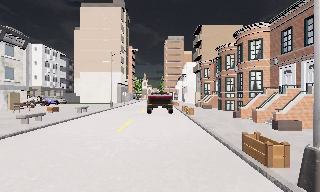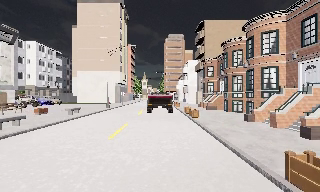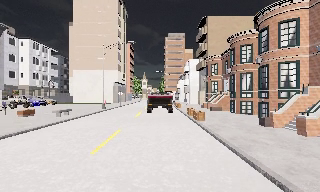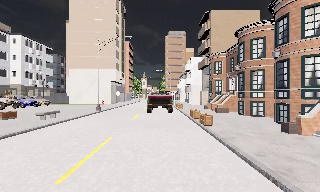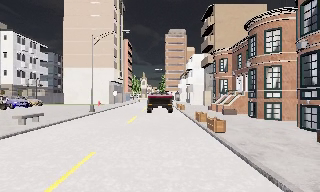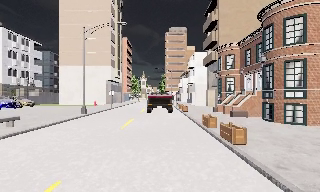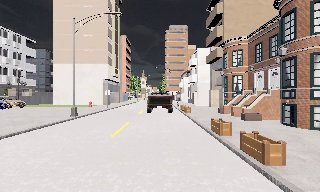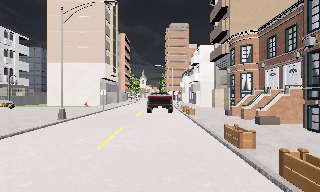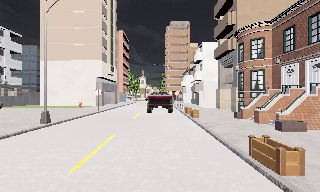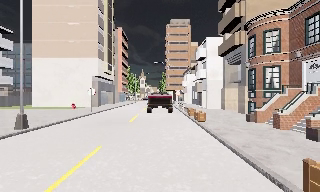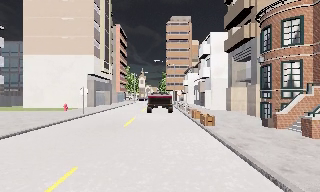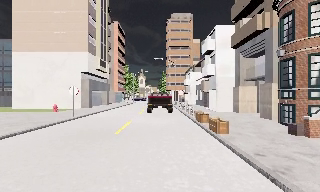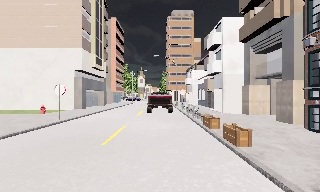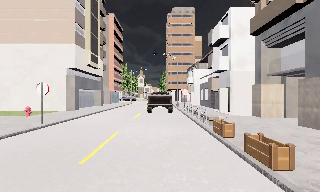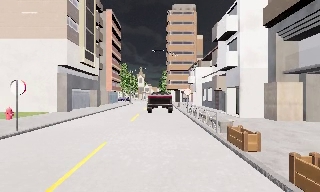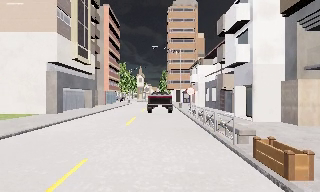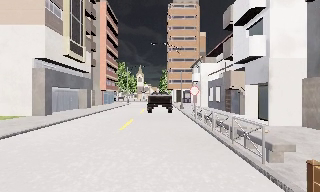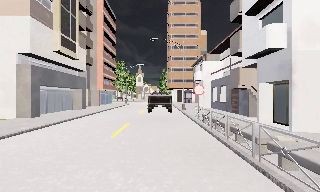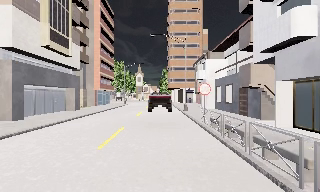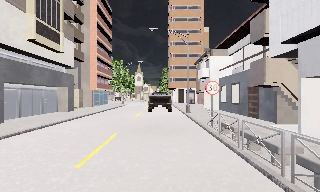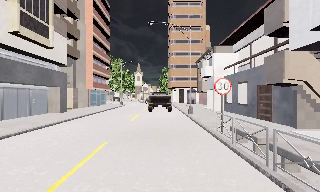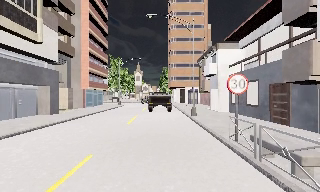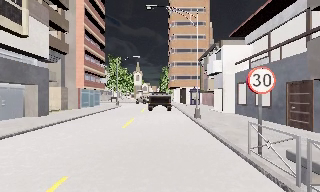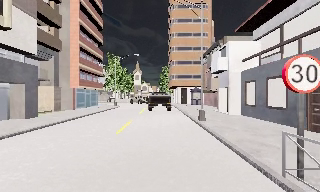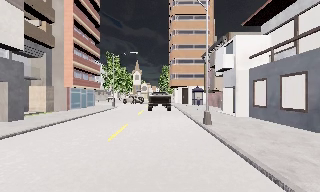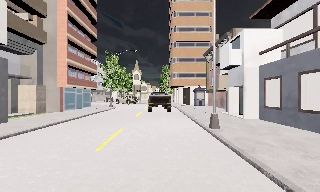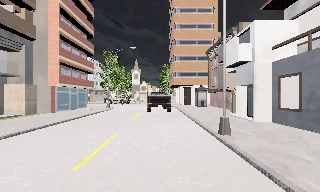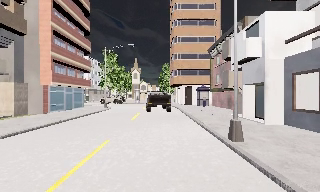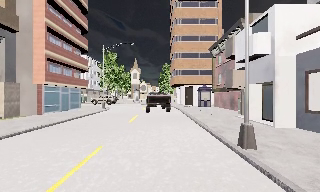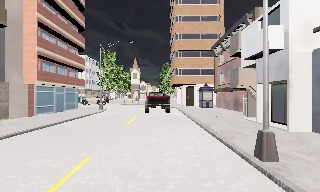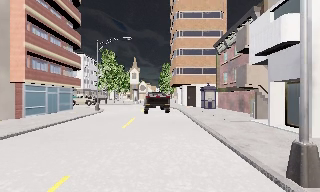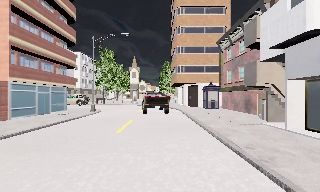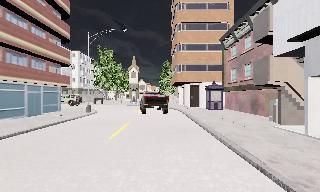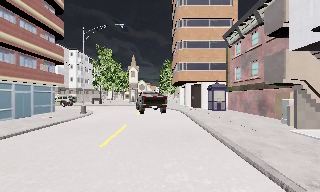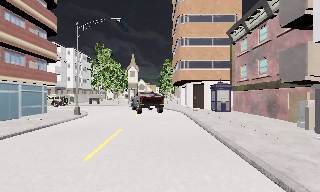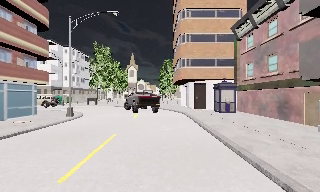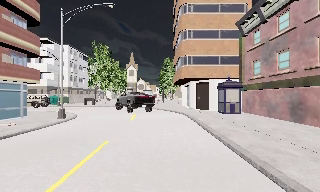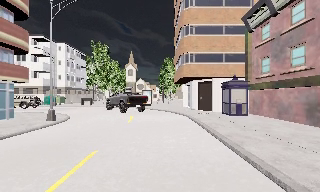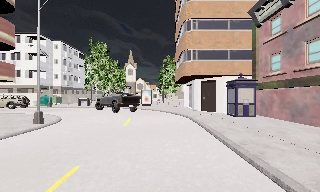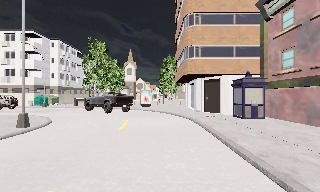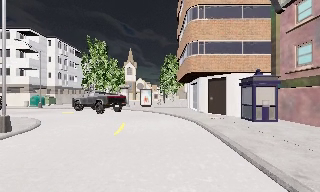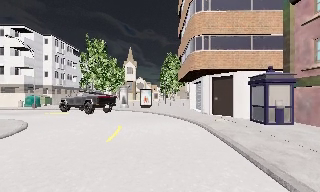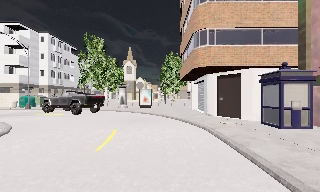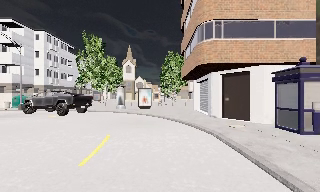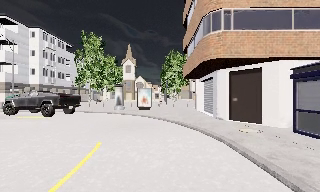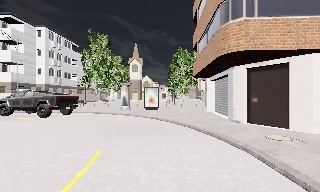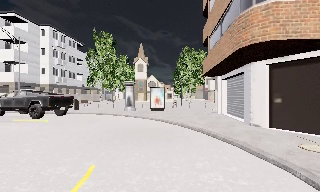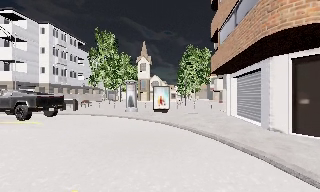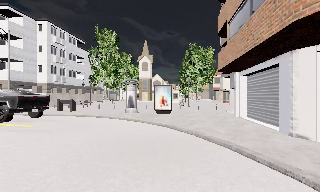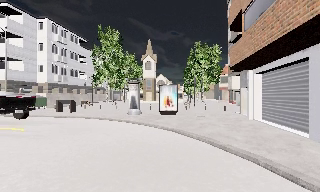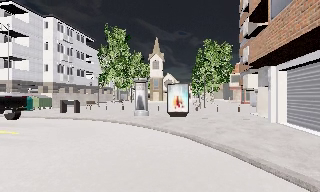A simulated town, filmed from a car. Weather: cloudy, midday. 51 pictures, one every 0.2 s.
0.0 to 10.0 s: The camera swings to its left by about 10 degrees, and the scene slides to the right. It travels forward, about 60 m, so what stands in front looms larger.
The film runs forward here.
